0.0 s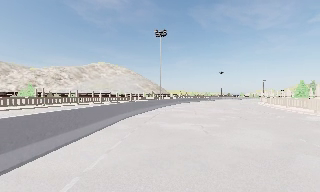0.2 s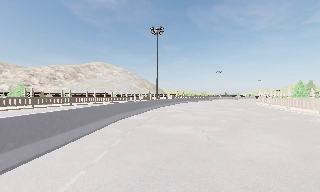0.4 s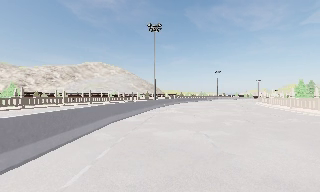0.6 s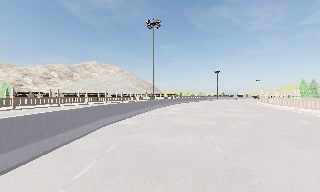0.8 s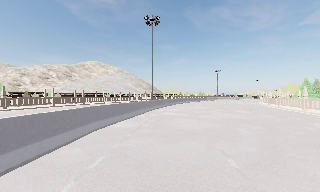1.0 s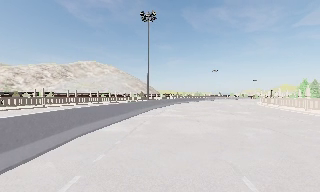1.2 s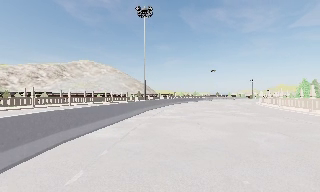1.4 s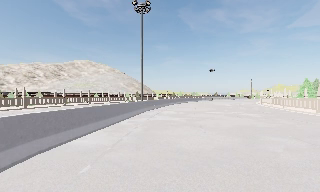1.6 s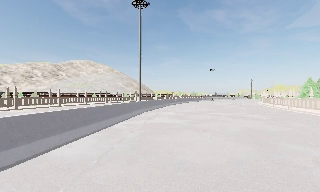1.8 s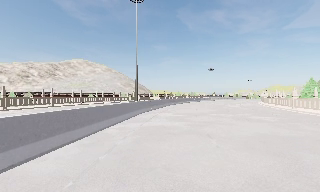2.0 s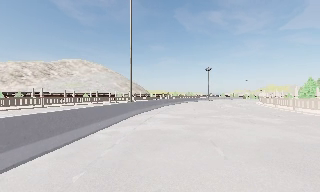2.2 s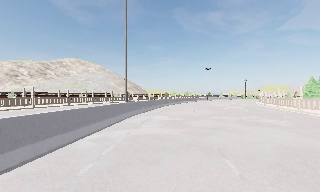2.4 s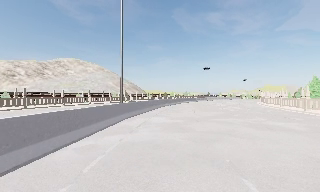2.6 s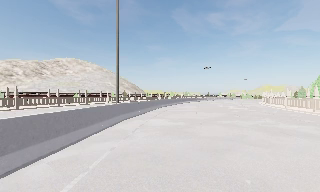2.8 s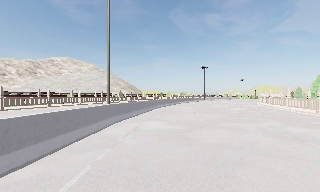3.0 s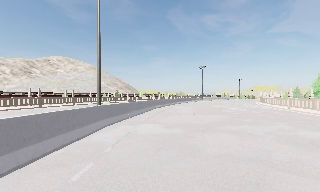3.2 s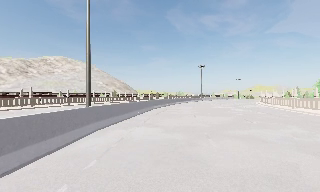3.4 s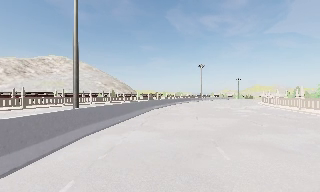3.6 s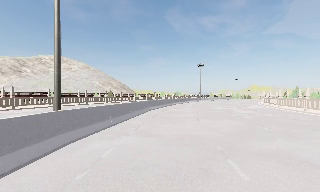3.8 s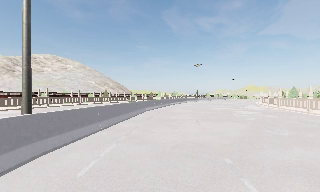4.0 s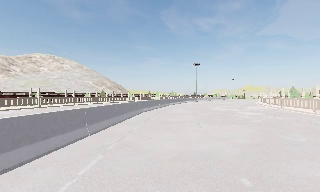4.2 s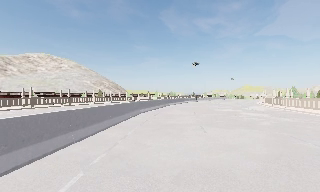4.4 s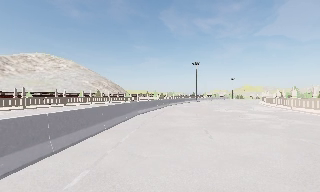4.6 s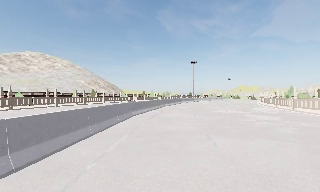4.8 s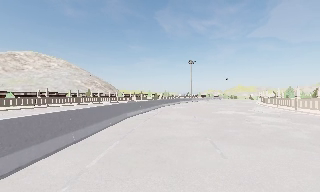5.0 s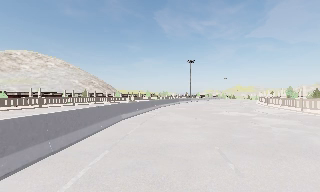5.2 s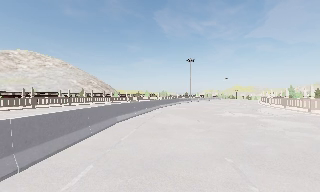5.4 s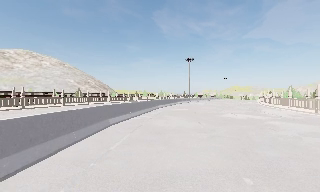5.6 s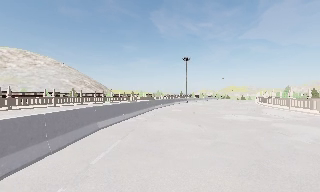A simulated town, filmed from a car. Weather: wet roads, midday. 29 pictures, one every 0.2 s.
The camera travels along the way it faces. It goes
forward.
0.0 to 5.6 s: The scene slides to the left, as the camera pans about 20 degrees to its right. It travels forward, about 30 m, so what stands in front looms larger.
The film runs forward here.
